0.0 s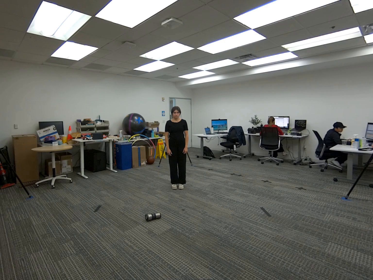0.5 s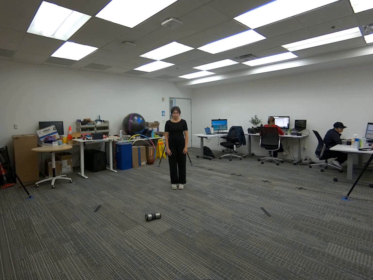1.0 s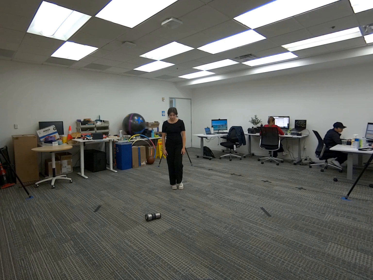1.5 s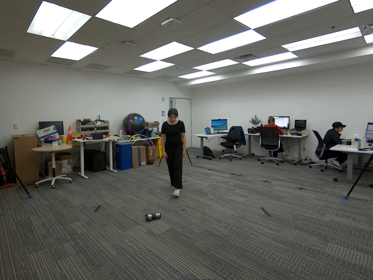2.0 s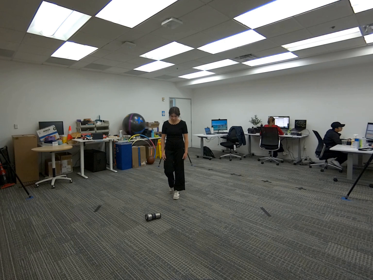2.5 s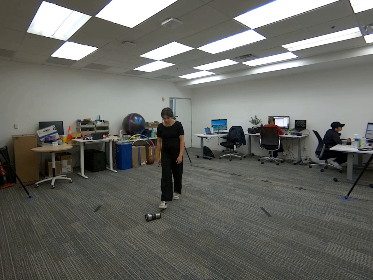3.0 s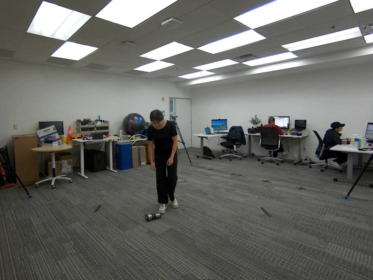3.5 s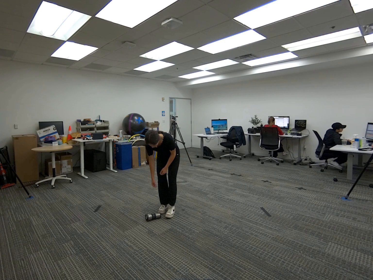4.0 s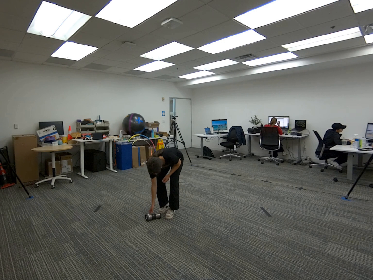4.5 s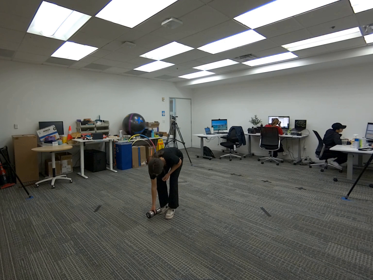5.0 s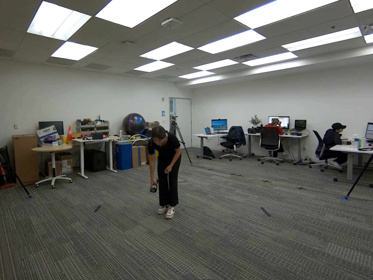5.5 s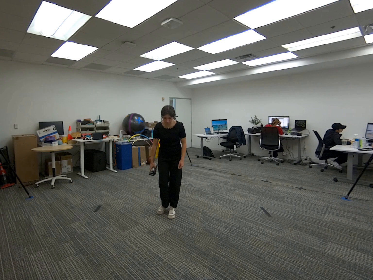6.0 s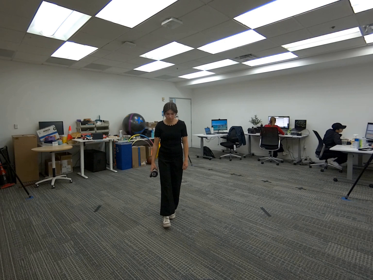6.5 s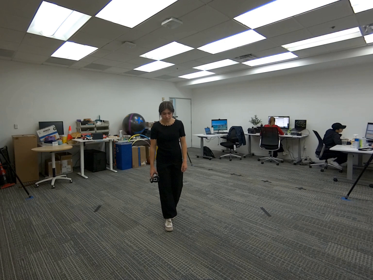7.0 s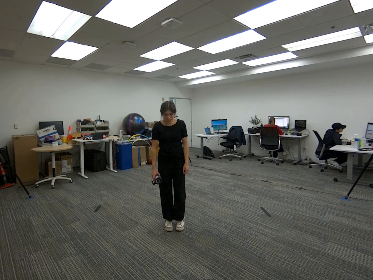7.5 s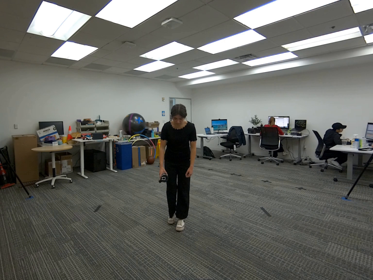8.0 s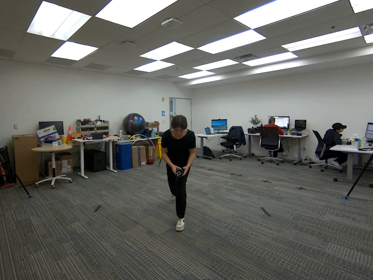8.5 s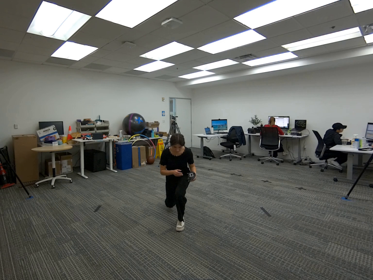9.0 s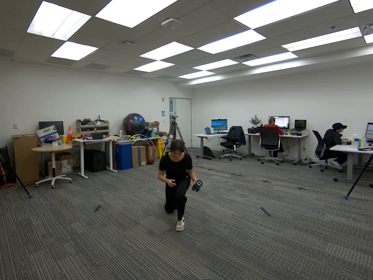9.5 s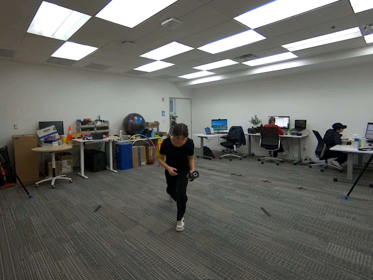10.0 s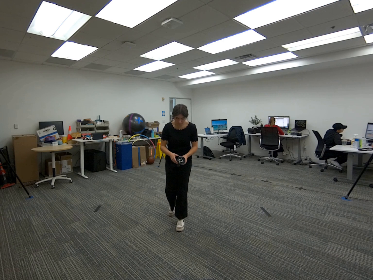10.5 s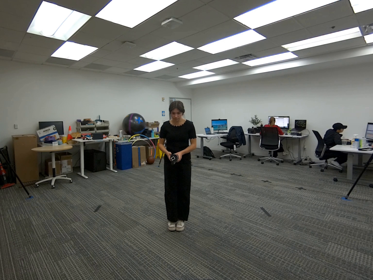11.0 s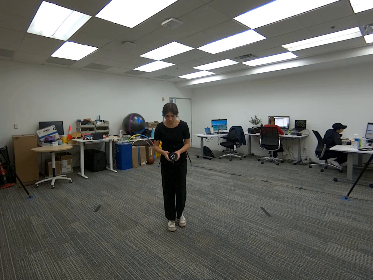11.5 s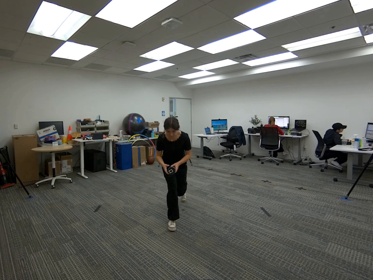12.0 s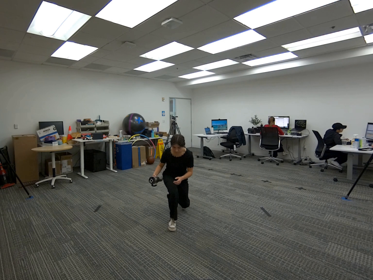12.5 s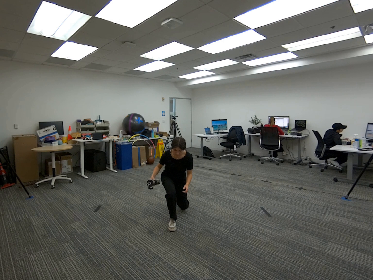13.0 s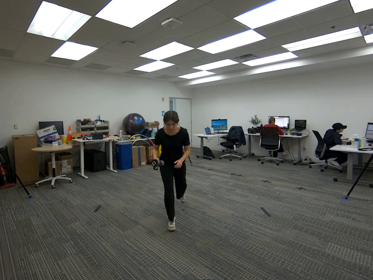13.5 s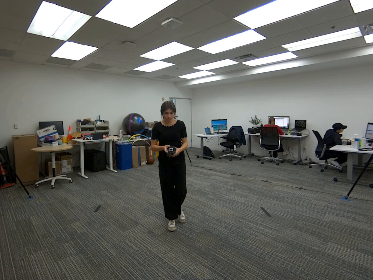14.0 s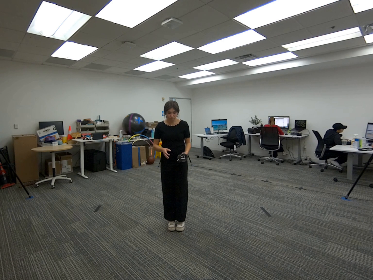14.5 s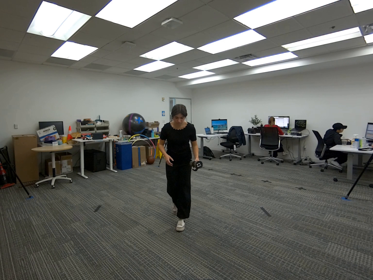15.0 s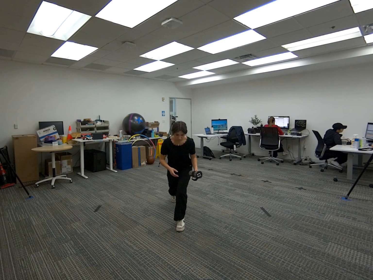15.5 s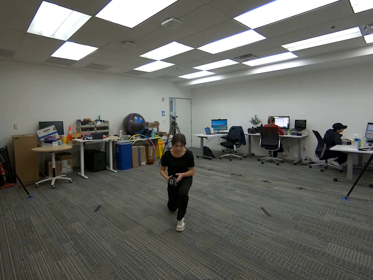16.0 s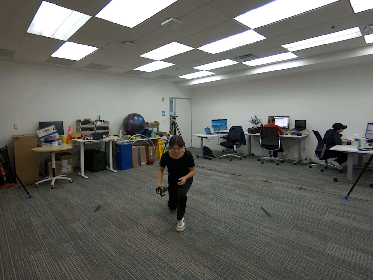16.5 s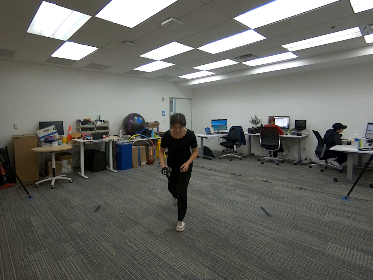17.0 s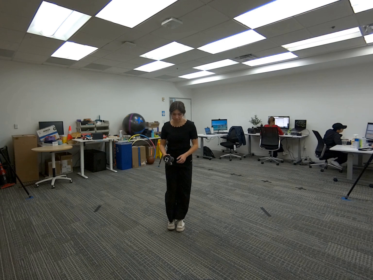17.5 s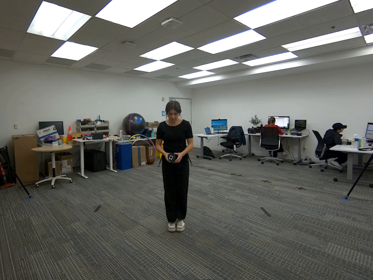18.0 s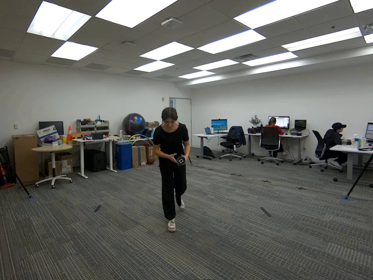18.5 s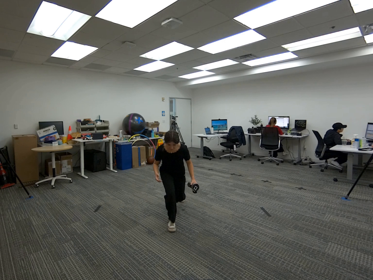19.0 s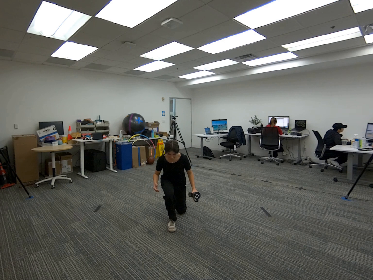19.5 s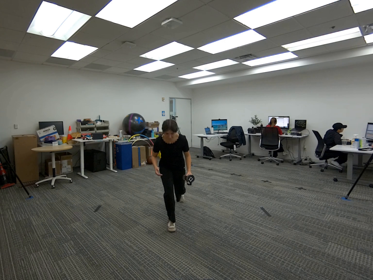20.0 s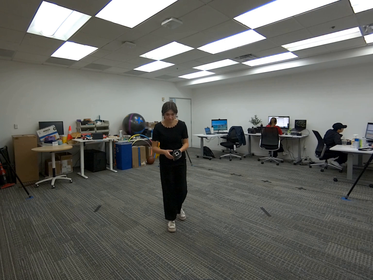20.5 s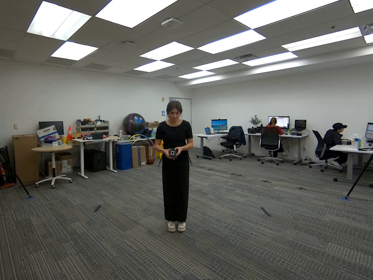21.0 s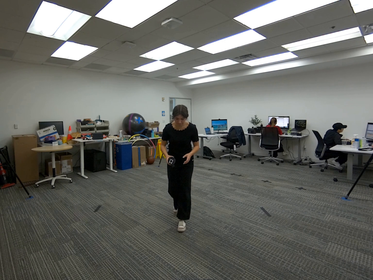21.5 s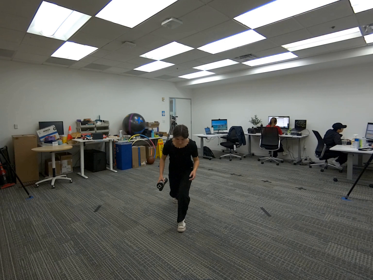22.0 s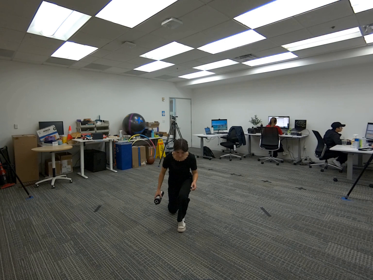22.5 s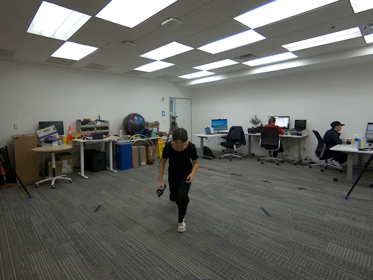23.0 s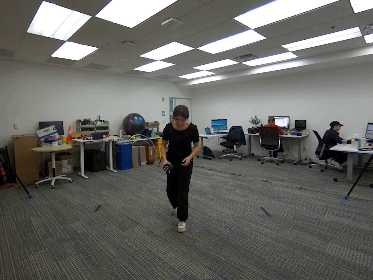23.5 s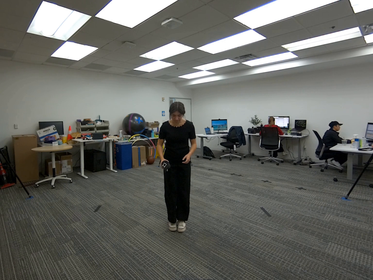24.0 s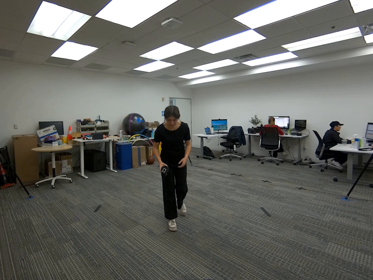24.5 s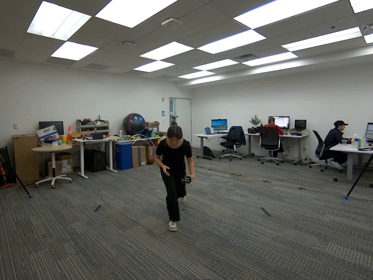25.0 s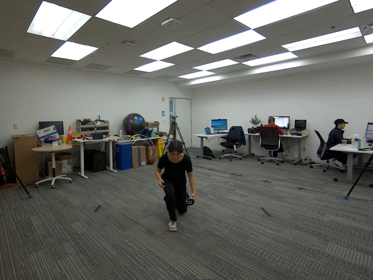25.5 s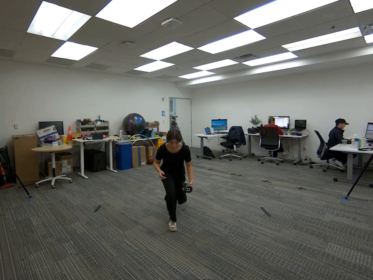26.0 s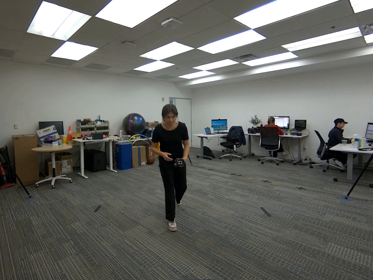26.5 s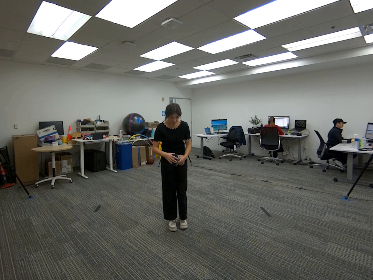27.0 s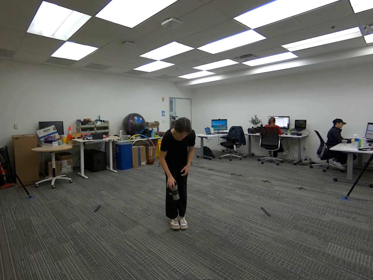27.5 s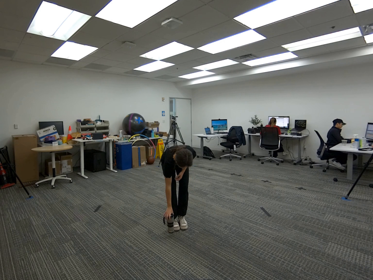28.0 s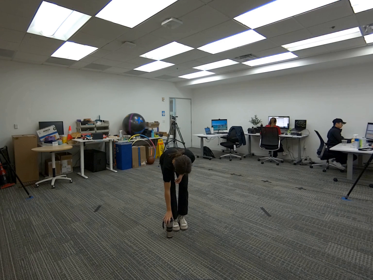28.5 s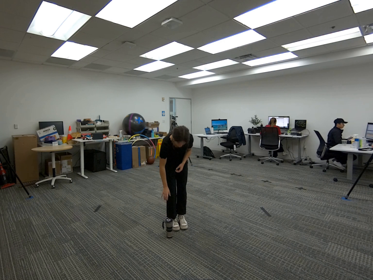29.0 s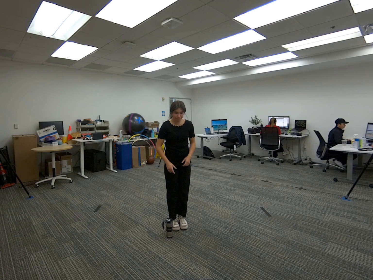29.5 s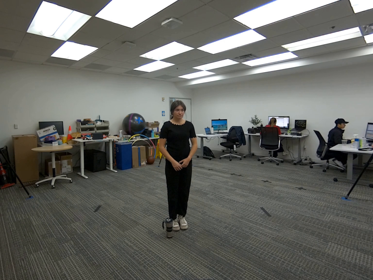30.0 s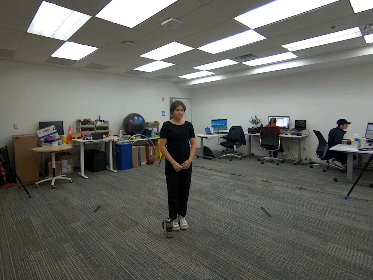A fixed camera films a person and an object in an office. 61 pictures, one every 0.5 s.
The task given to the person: Pick up the coffee mug from the ground, perform lunges while passing the mug between your hands, then place it back down when finished.
